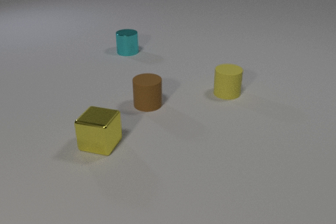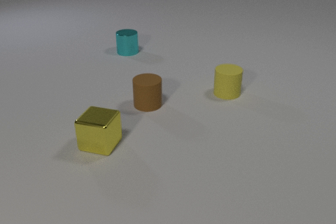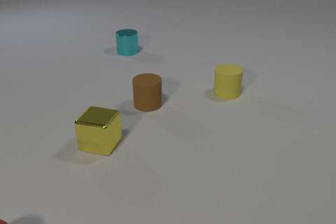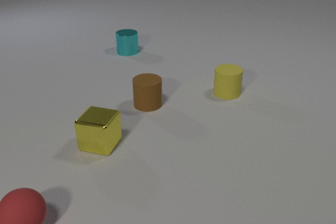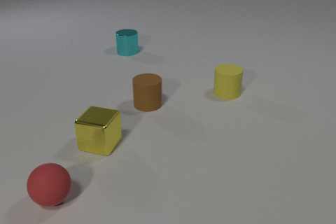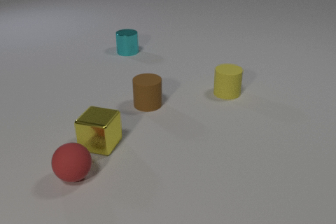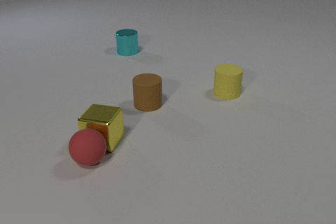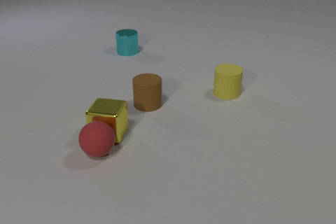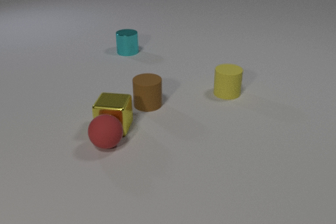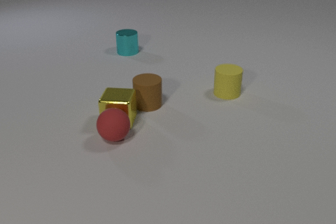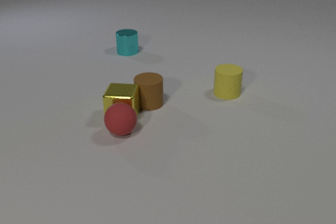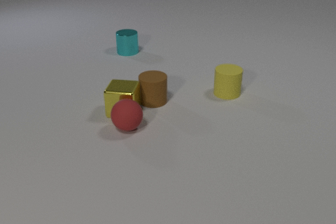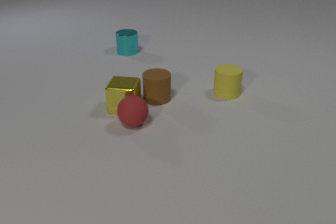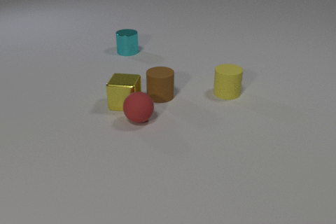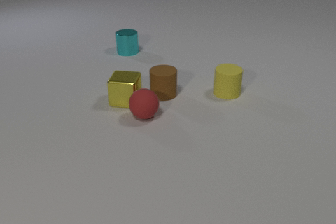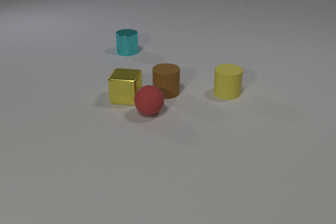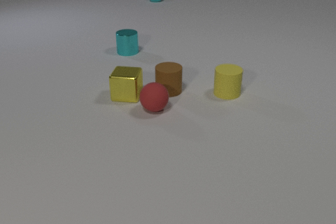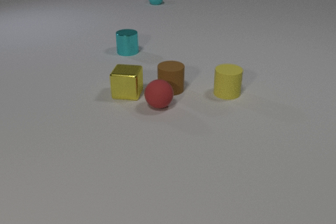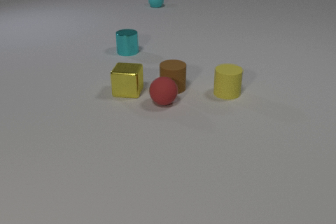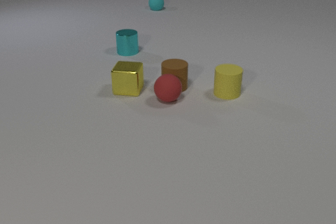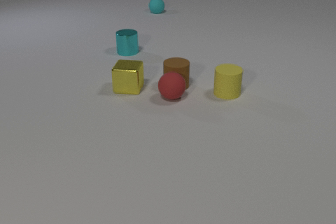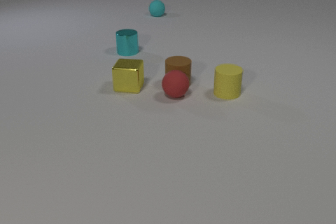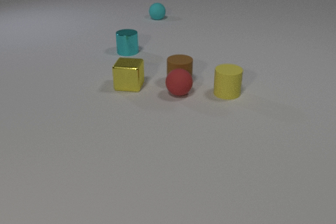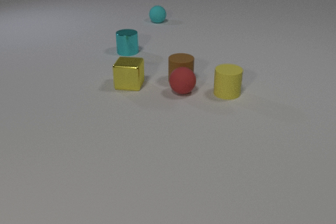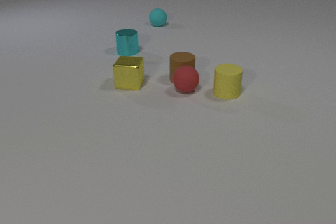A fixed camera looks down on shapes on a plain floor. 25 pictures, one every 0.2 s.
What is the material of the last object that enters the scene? rubber.
What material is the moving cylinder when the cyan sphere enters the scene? rubber.
Are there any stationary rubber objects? yes.
0.0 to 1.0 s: The red rubber sphere comes in at the bottom edge, rolls away from the camera and to the right.
1.0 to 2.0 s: The red rubber sphere rolls away from the camera and to the right. The yellow metal cube slides away from the camera and to the right. The red rubber sphere and the yellow metal cube collide. The yellow metal cube and the brown rubber cylinder collide.
2.0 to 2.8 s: The red rubber sphere rolls away from the camera and to the right. The yellow metal cube slides away from the camera. The brown rubber cylinder slides away from the camera and to the right.
2.8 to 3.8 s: The red rubber sphere rolls away from the camera and to the right. The yellow metal cube slides away from the camera. The brown rubber cylinder slides away from the camera and to the right. The cyan rubber sphere comes in at the top edge, rolls toward the camera.
3.8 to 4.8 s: The red rubber sphere rolls away from the camera and to the right. The yellow metal cube slides away from the camera. The brown rubber cylinder slides away from the camera and to the right. The cyan rubber sphere rolls toward the camera. The red rubber sphere and the brown rubber cylinder collide.
